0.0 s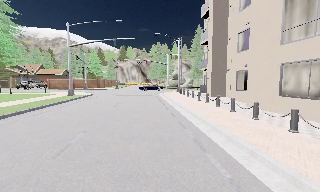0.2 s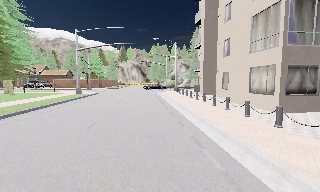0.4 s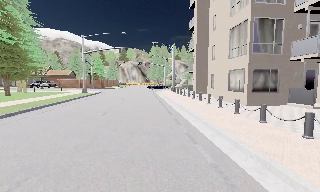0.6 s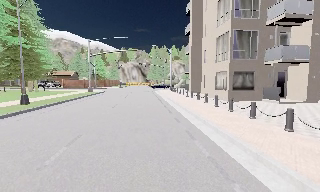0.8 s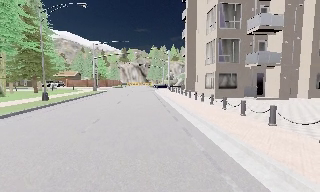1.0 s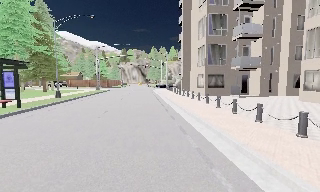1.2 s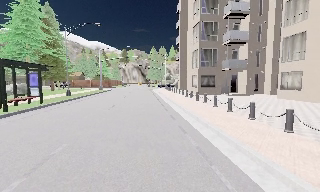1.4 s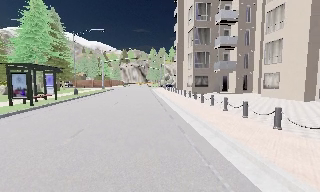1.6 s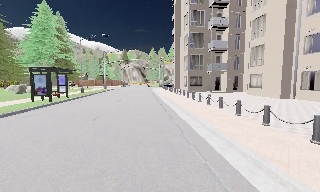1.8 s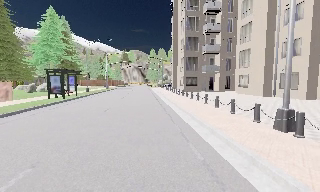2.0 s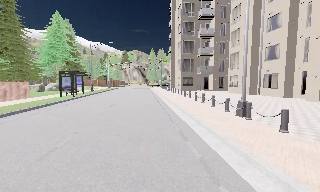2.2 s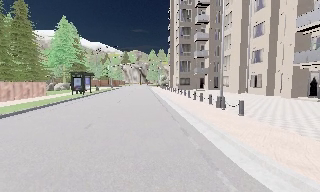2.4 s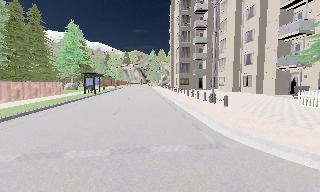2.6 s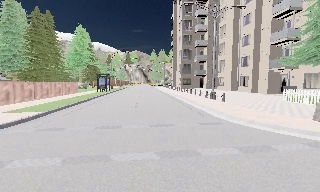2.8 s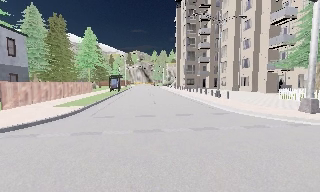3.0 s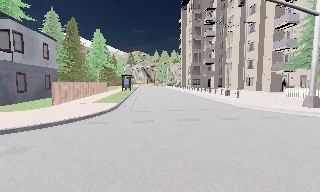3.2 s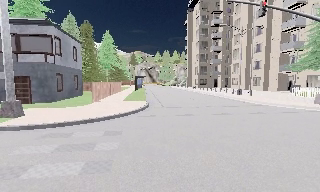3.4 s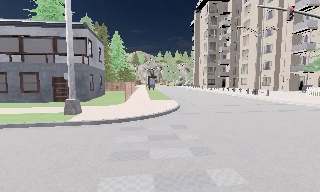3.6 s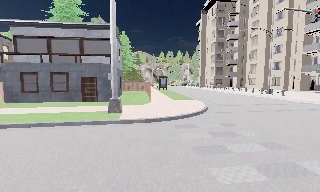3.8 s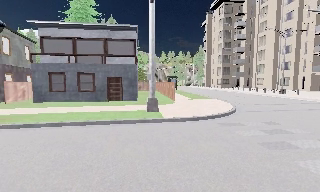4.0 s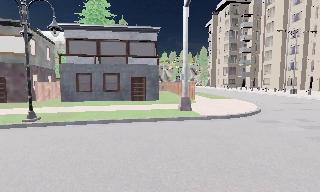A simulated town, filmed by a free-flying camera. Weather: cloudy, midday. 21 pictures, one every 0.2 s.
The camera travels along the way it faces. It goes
backward.
0.0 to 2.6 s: The camera travels backward, about 30 m, so what stands in front gets smaller.
2.6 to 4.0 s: The camera travels to its left and backward, about 15 m, so close, fixed things drift to the right.
The film runs backward here.
